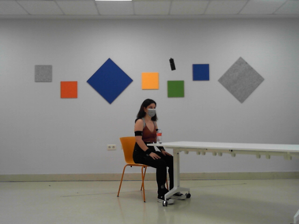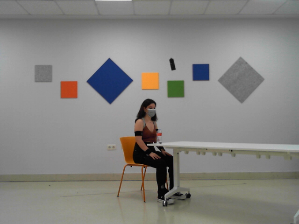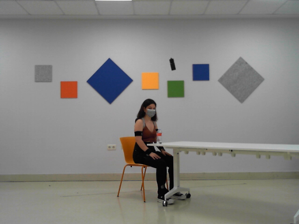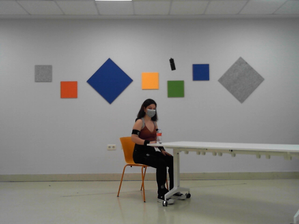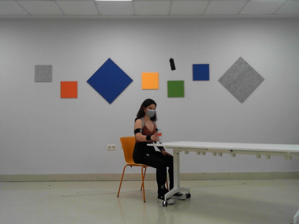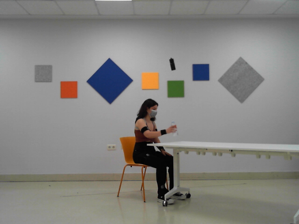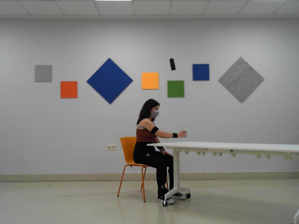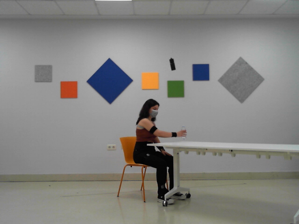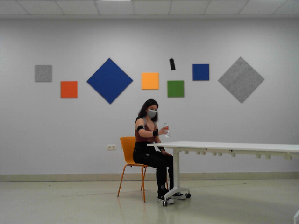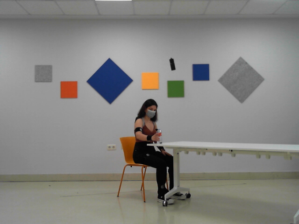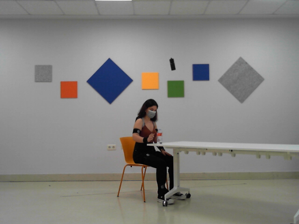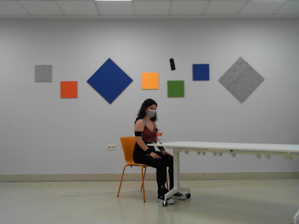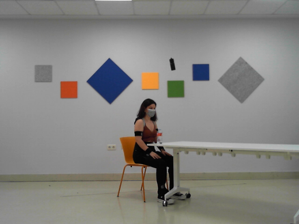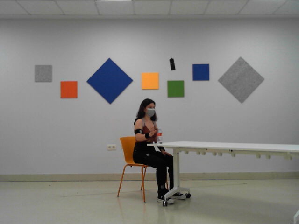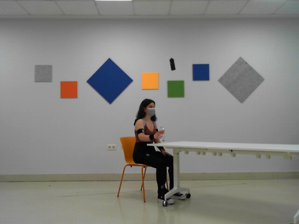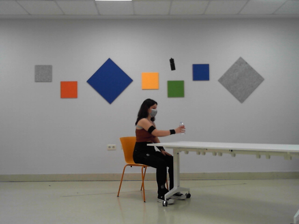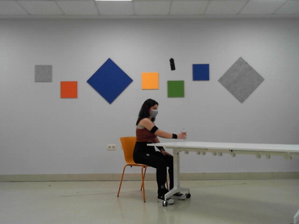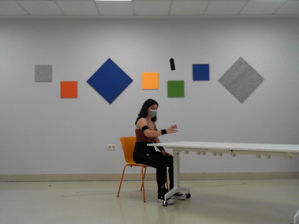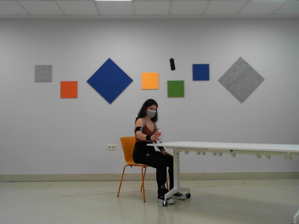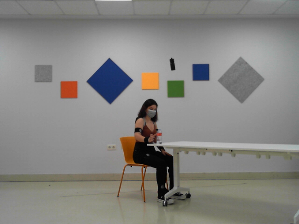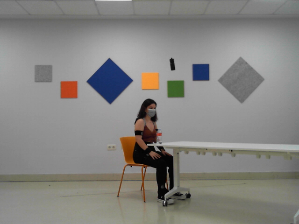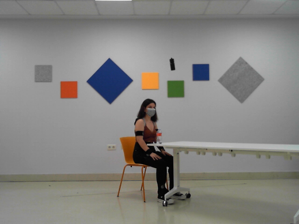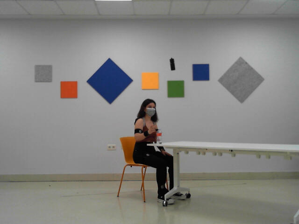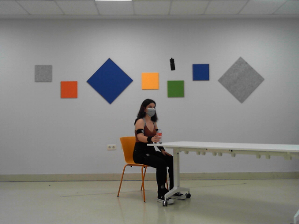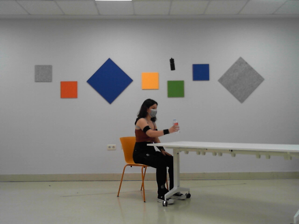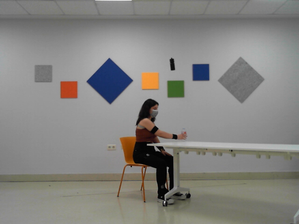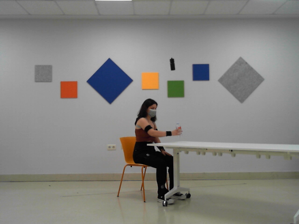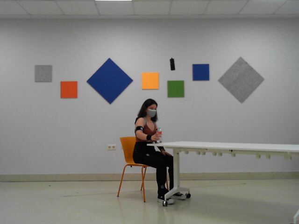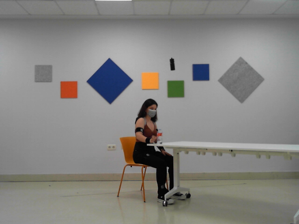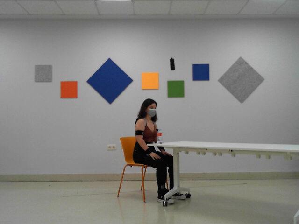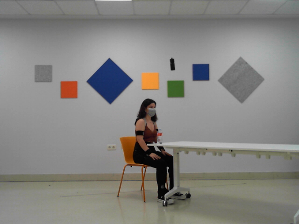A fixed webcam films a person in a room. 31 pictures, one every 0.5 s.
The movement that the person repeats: Move a bottle from side to side, right hand.
